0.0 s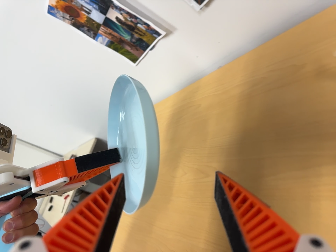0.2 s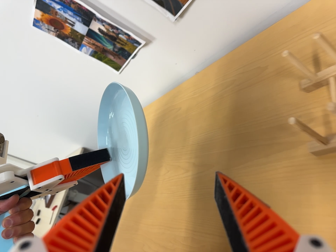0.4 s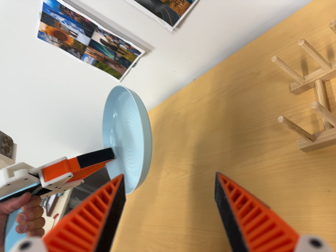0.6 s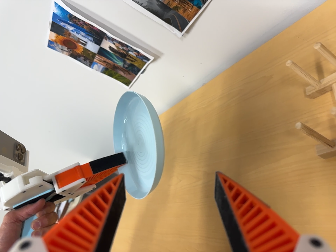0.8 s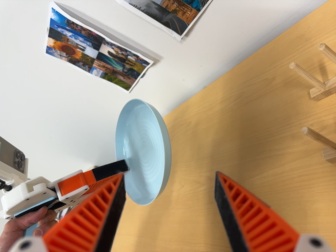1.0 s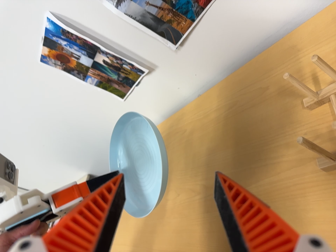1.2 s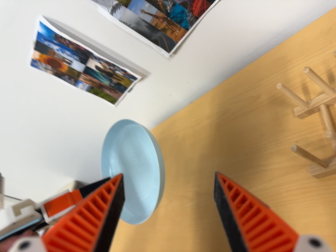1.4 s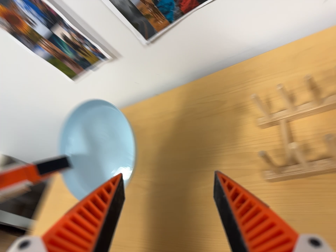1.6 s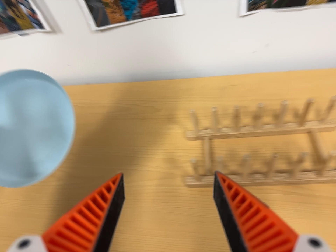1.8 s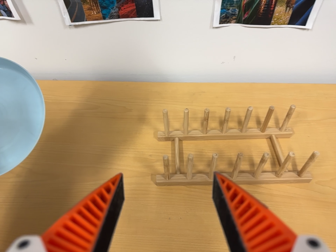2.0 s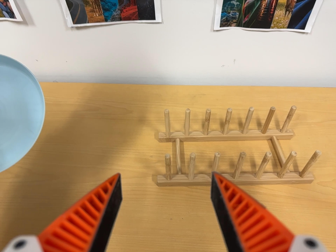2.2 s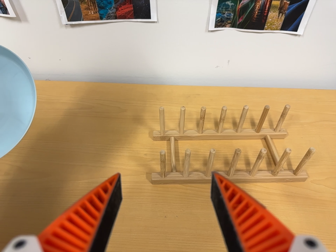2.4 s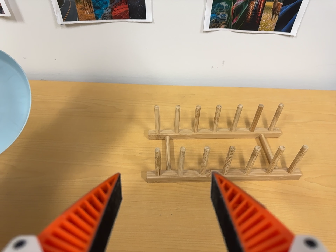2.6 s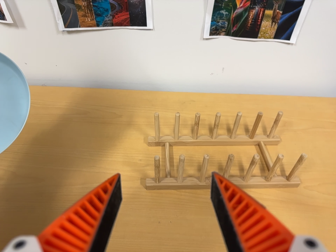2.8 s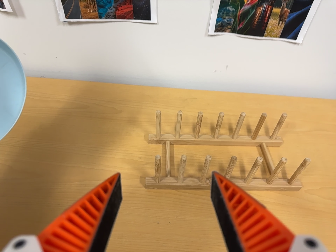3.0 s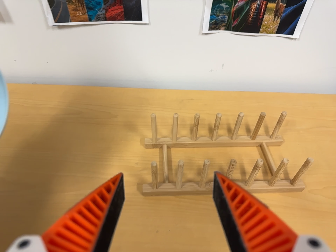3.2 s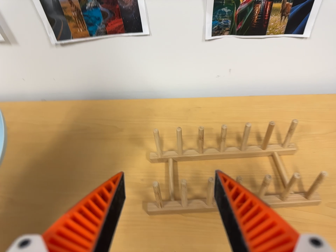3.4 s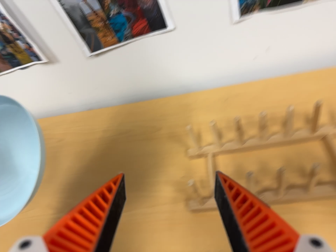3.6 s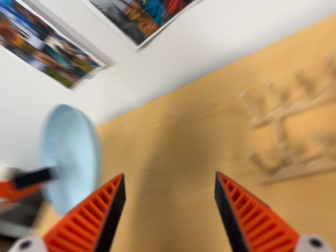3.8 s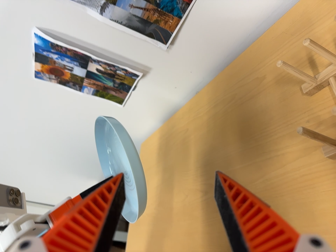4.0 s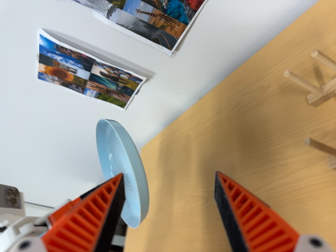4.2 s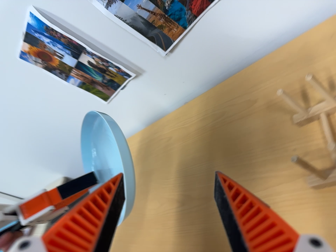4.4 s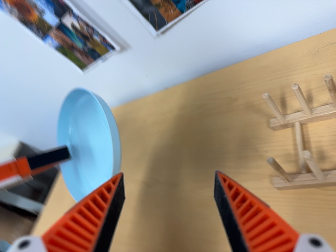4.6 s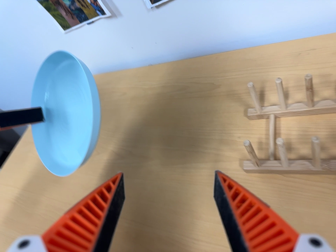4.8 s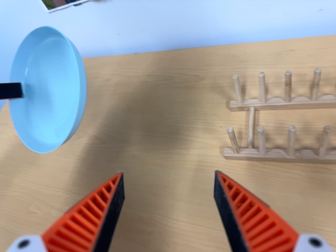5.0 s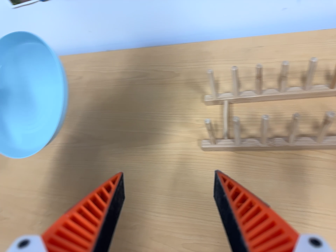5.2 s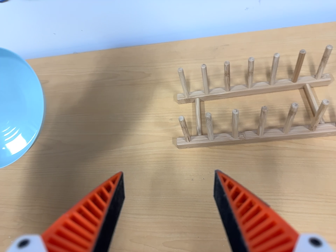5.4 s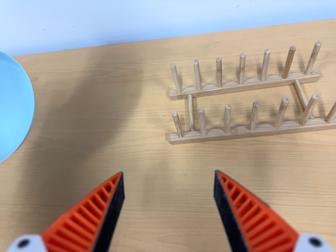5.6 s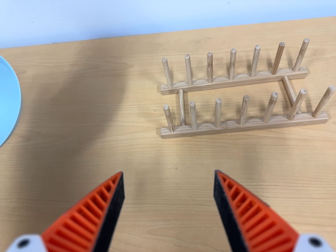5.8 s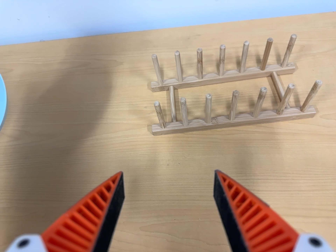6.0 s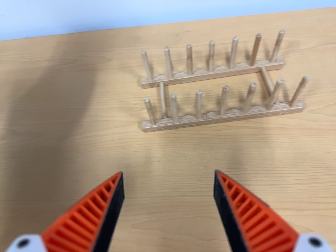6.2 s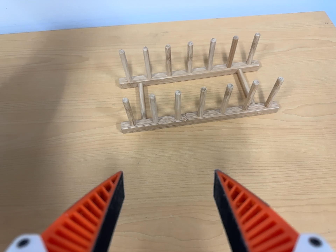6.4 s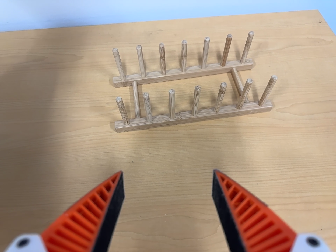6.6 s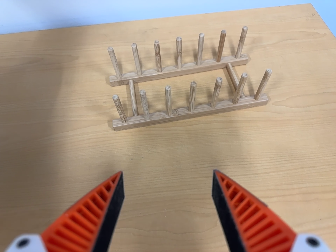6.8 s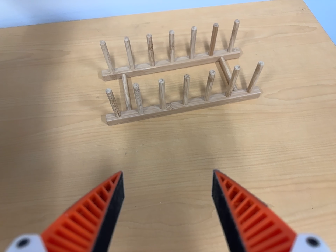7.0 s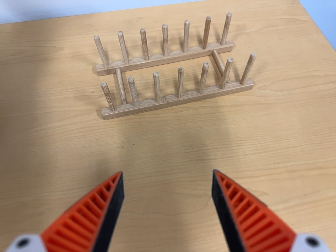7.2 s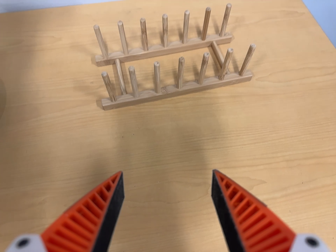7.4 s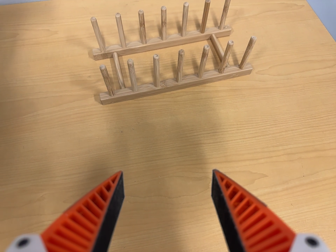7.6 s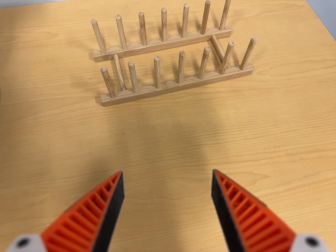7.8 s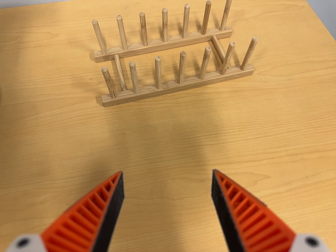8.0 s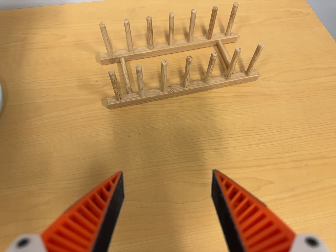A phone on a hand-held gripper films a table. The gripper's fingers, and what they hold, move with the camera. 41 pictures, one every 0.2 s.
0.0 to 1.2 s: The camera travels backward, about 6 cm, so what stands in front gets smaller. Its aim tips toward the top of its view by about 10 degrees, and the scene shifts downward.
1.2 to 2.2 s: The scene slides to the left, as the camera pans about 50 degrees to its right. It travels to its left and toward the bottom of its view, about 16 cm. It rolls about its line of sight by about 25 degrees, and the scene rotates clockwise.
2.2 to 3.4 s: The camera pans to its left by about 15 degrees. It travels to its right, toward the top of its view and forward, about 9 cm. It rolls about its line of sight by about 10 degrees, and the scene rotates counterclockwise.
3.4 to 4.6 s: The camera pans to its left by about 15 degrees. Its aim tips toward the bottom of its view by about 15 degrees, and the scene shifts upward.
4.6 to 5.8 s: The camera pans to its right by about 25 degrees. It travels toward the bottom of its view and to its left, about 7 cm, so close, fixed things drift upward.
5.8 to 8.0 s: The camera pans to its right by about 15 degrees.
The film runs backward here.
